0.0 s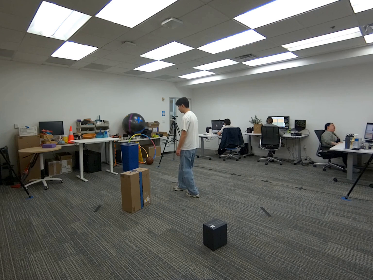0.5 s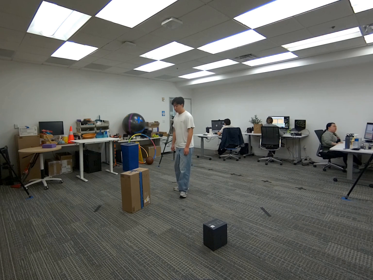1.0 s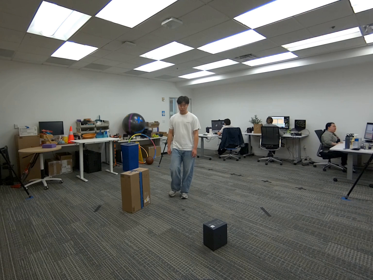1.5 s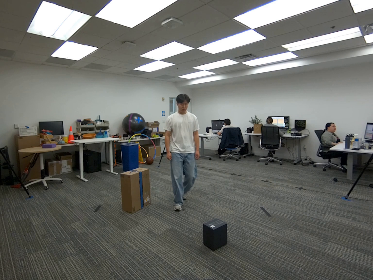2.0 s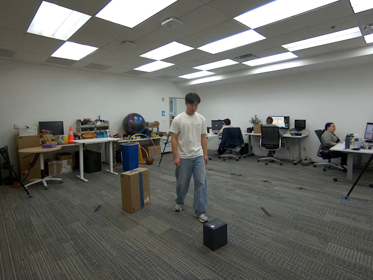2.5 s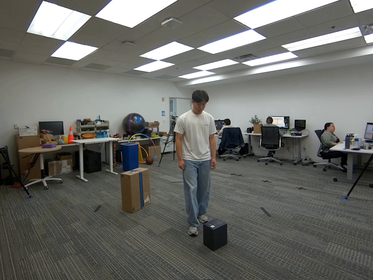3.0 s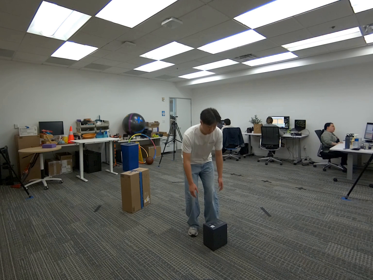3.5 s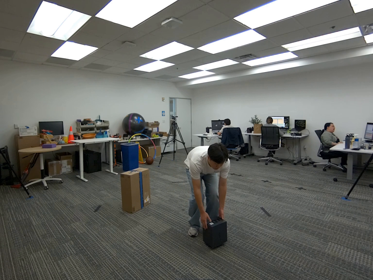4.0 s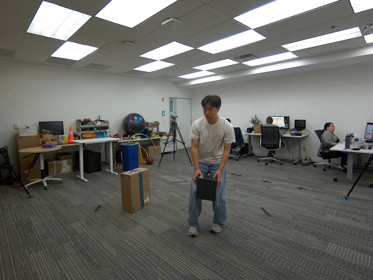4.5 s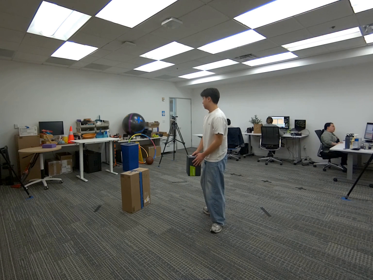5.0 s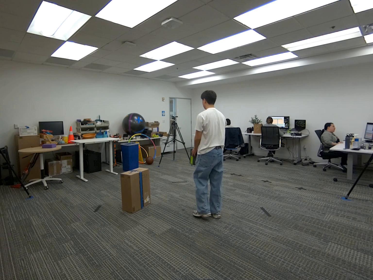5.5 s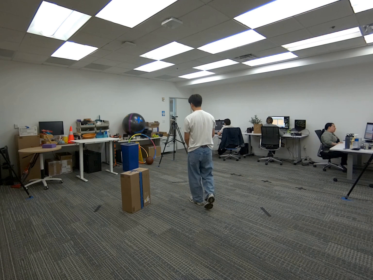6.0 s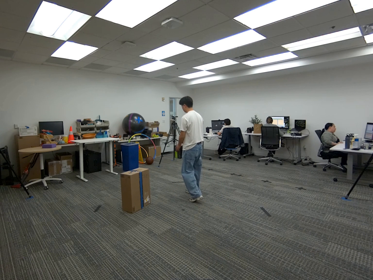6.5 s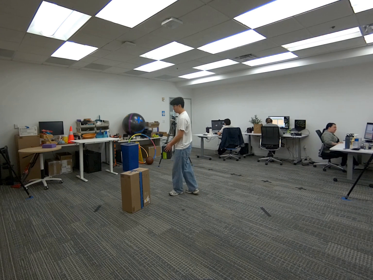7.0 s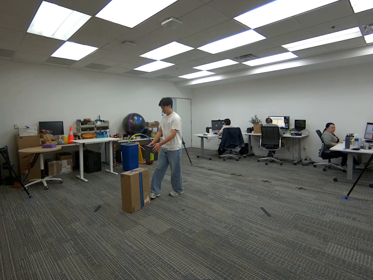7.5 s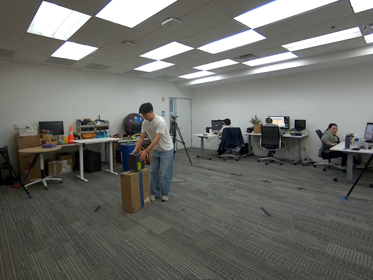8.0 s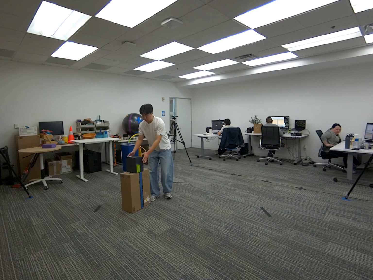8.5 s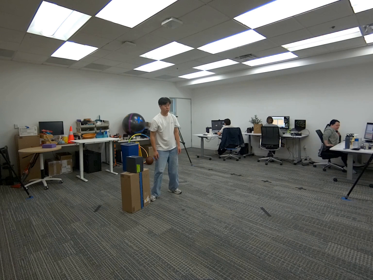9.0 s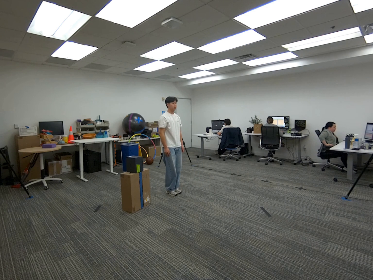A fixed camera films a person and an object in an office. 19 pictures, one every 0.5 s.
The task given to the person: Walk to the black square box, pick the black square box with both hands, and place it to the big brown cardboard box.
